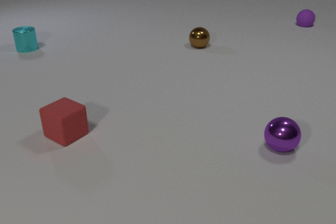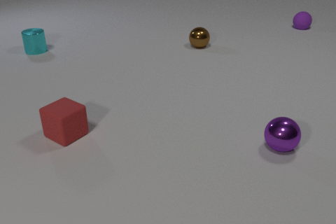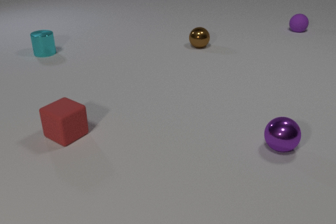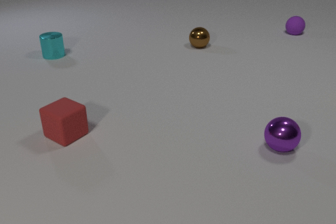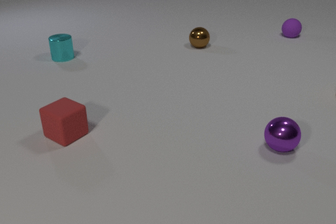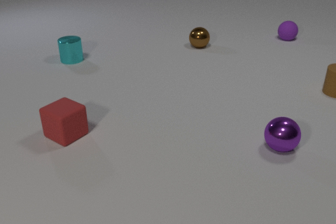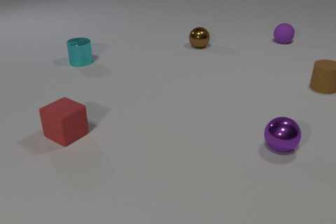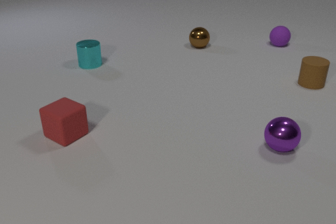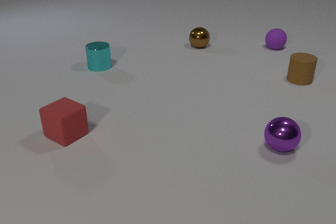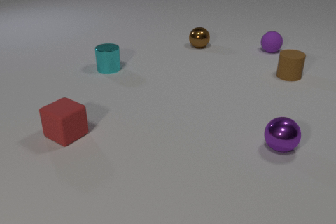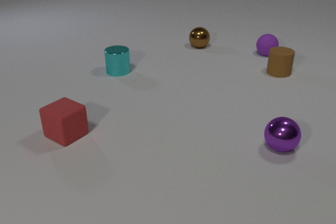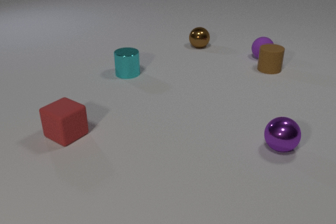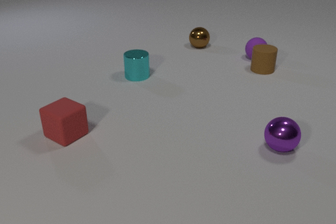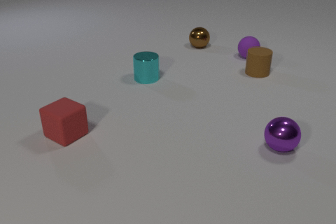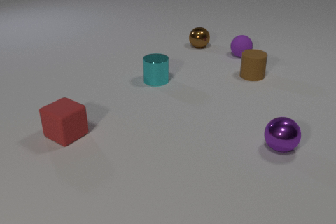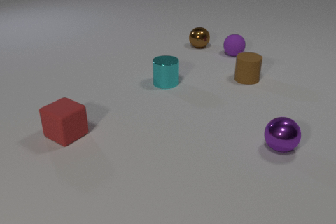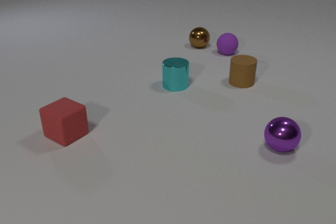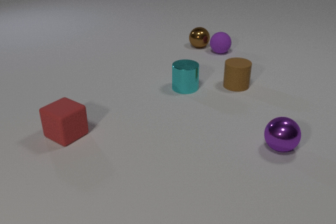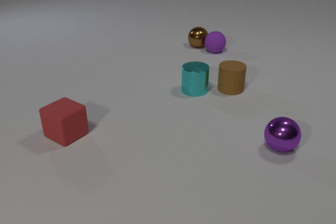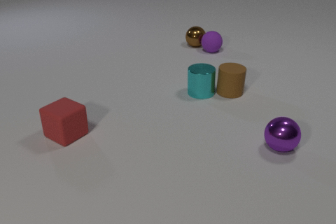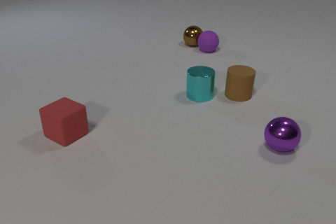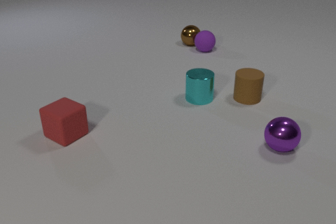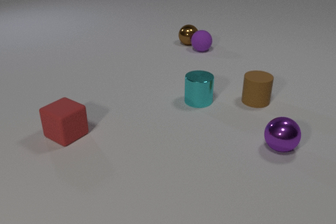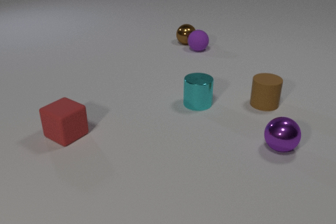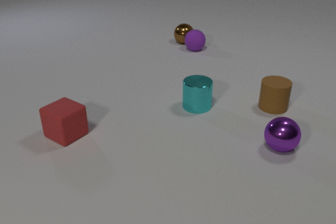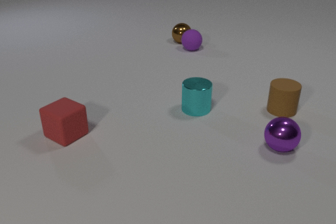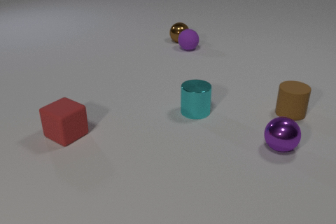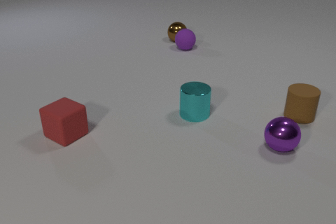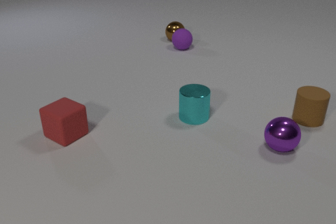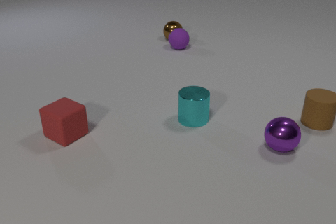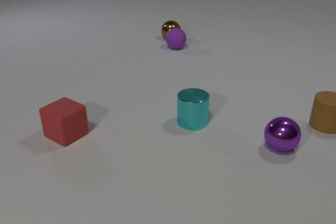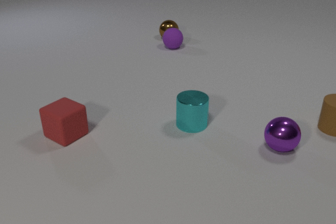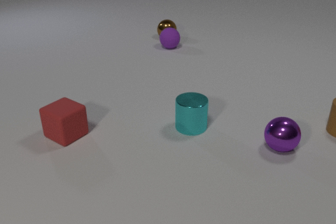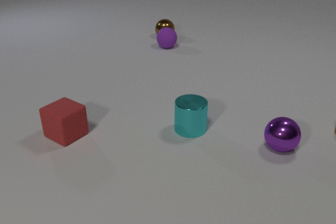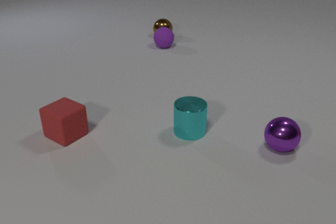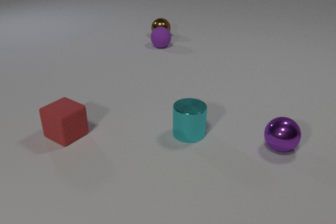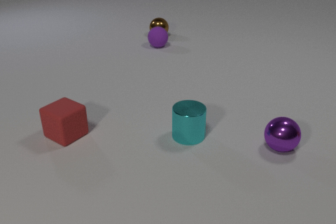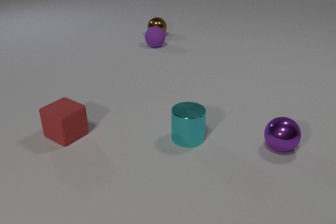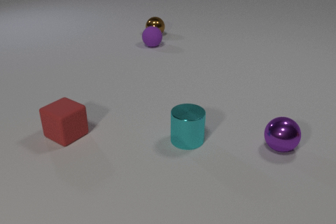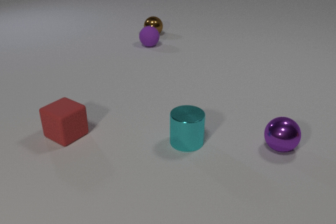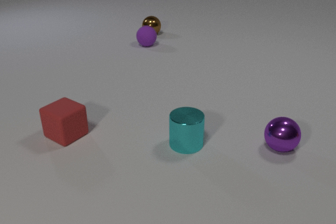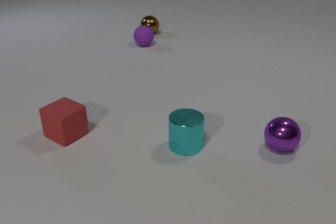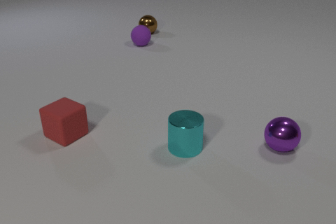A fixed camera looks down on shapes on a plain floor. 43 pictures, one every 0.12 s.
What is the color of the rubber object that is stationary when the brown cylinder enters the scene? red.
What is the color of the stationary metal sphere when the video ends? purple.
How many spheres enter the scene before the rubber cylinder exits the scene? 0.
0.00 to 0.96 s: The brown rubber cylinder comes in at the right edge, slides to the left and away from the camera. The purple rubber sphere rolls toward the camera. The cyan metal cylinder slides to the right and toward the camera.
0.96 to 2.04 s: The brown rubber cylinder slides to the left and toward the camera. The purple rubber sphere rolls to the left and toward the camera. The cyan metal cylinder slides to the right and toward the camera. The brown rubber cylinder and the purple rubber sphere collide.
2.04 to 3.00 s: The brown rubber cylinder slides to the right and toward the camera. The purple rubber sphere rolls to the left. The cyan metal cylinder slides toward the camera. The brown metal sphere rolls to the left and away from the camera. The purple rubber sphere and the brown metal sphere collide. The brown rubber cylinder and the cyan metal cylinder collide.
3.00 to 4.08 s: The brown rubber cylinder slides to the right, leaves at the right edge. The purple rubber sphere rolls to the left. The cyan metal cylinder slides toward the camera. The brown metal sphere rolls to the left and away from the camera.
4.08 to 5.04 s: The purple rubber sphere rolls to the left. The cyan metal cylinder slides toward the camera. The brown metal sphere rolls to the left and away from the camera.
